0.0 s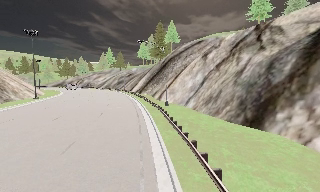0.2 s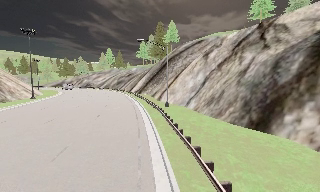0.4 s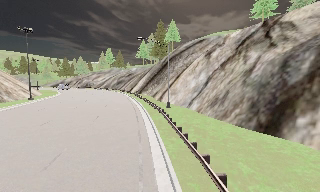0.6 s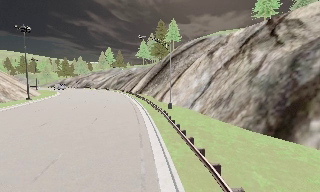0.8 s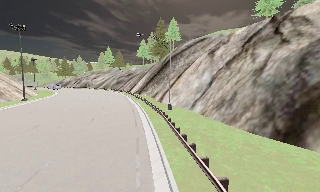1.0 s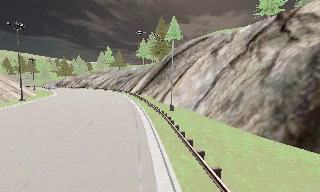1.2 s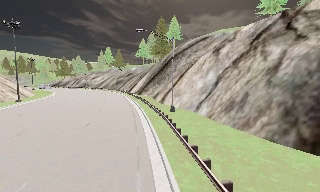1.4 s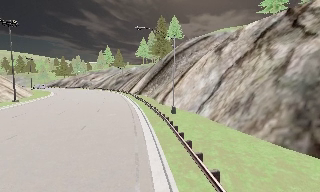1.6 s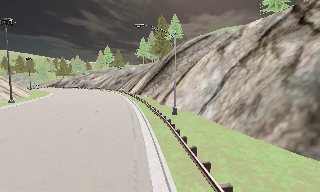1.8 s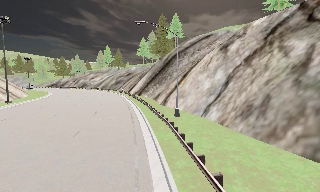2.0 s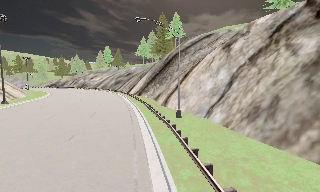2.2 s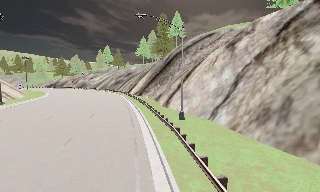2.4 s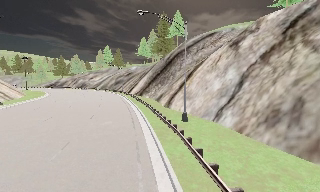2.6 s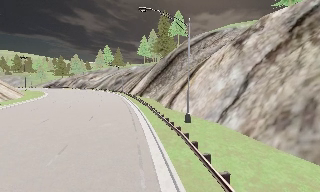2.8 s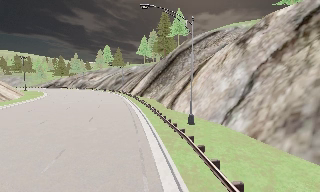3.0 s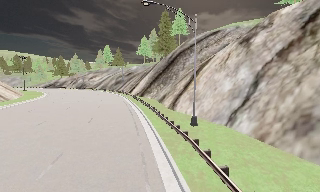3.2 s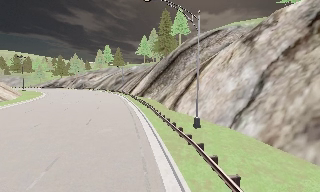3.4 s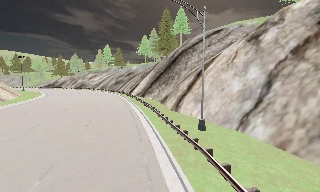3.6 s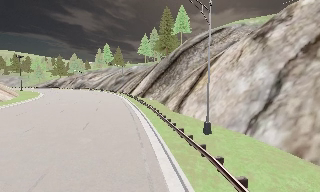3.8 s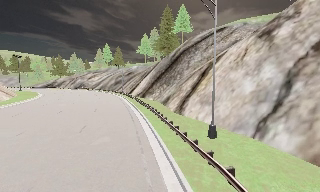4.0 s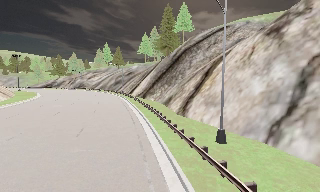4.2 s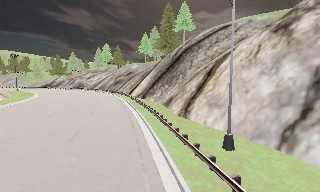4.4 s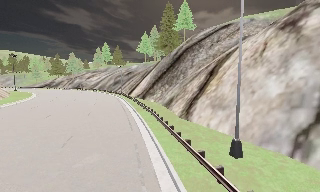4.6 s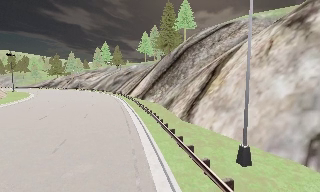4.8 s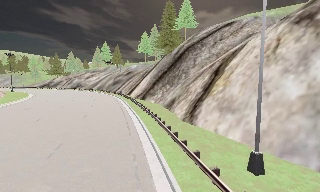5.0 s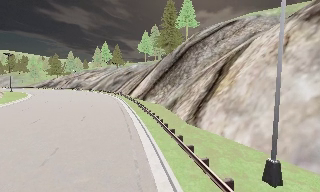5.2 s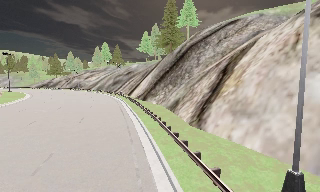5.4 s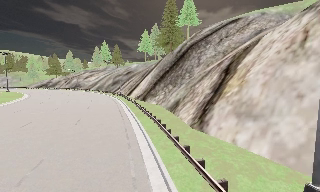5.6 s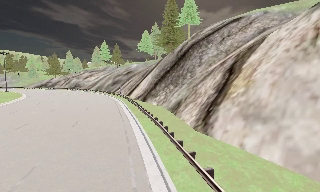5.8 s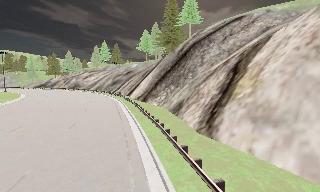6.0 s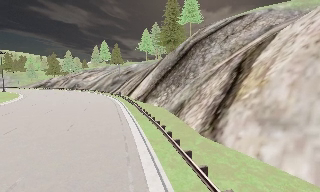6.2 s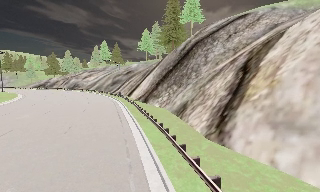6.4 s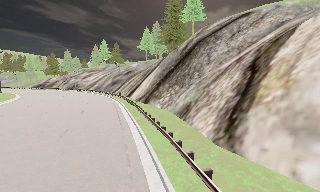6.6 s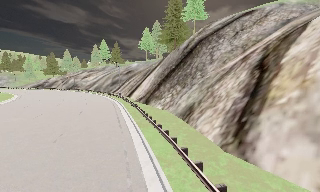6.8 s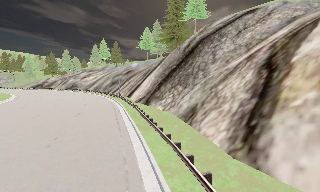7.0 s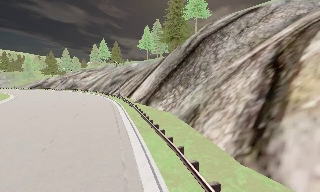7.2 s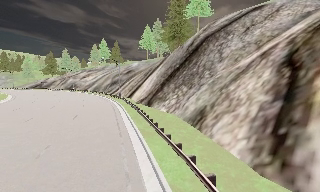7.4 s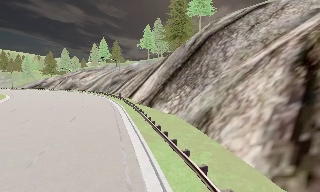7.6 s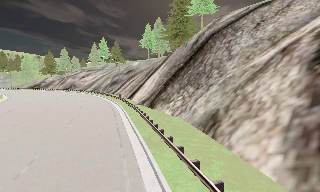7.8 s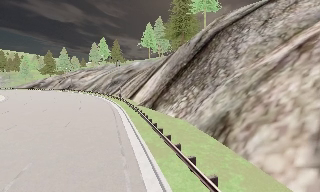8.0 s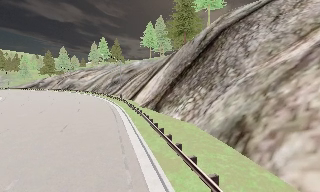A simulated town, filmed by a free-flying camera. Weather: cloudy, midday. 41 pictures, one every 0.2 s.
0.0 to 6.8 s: The camera travels forward, about 20 m, so what stands in front looms larger.
6.8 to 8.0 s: The camera travels forward, about 5 m, so what stands in front looms larger. It gains speed.
The film runs forward here.
